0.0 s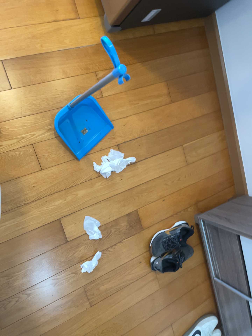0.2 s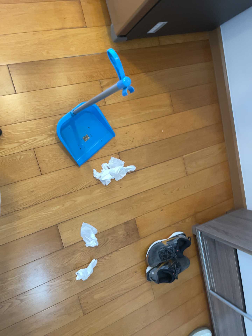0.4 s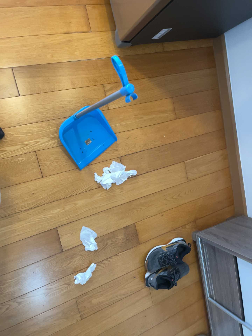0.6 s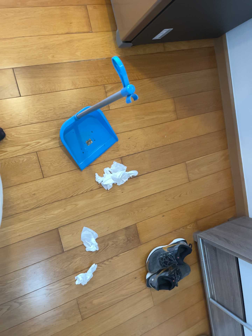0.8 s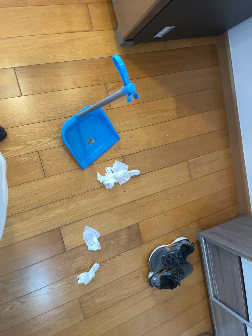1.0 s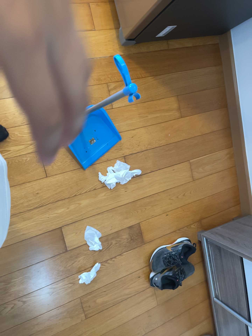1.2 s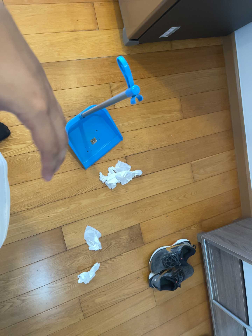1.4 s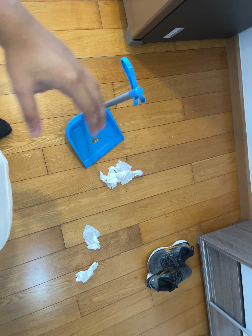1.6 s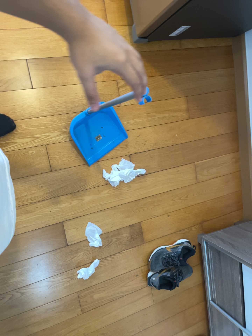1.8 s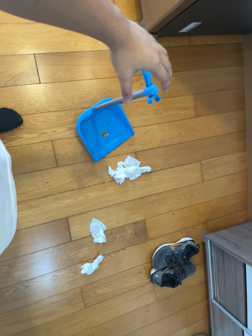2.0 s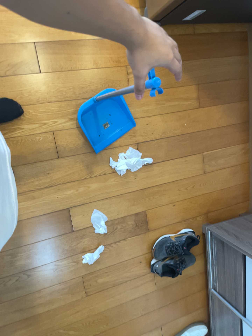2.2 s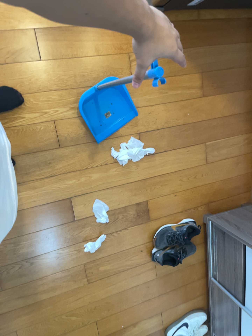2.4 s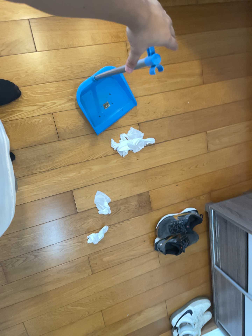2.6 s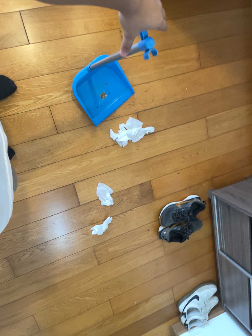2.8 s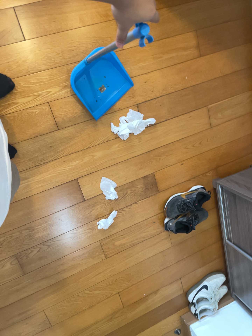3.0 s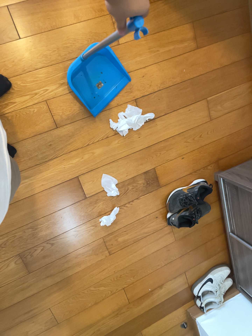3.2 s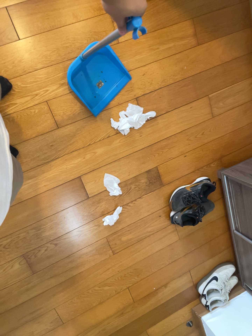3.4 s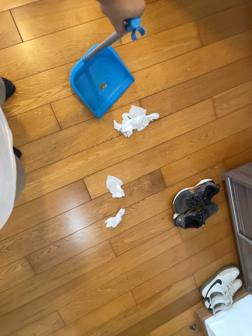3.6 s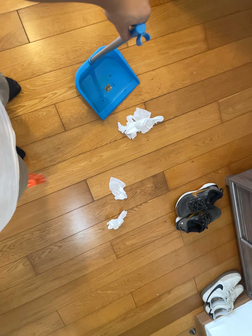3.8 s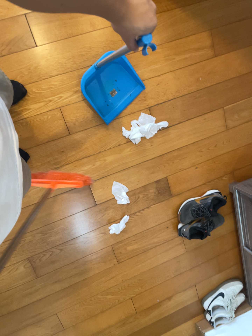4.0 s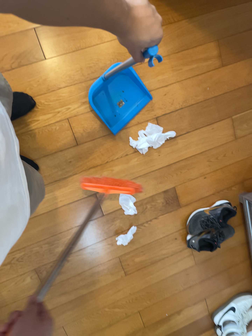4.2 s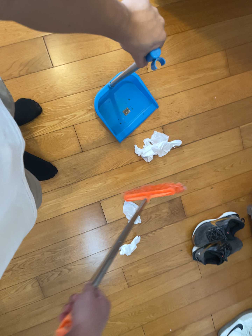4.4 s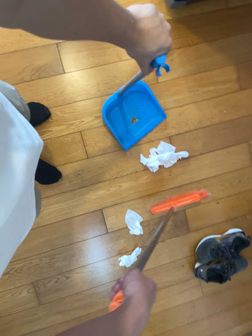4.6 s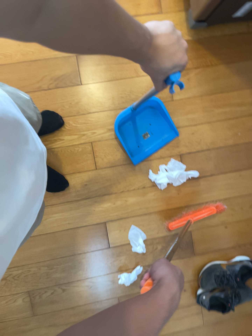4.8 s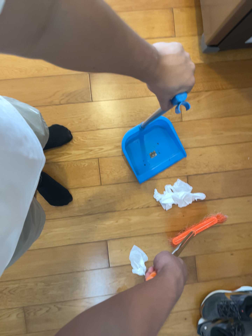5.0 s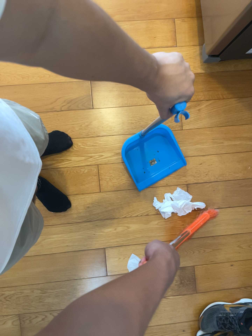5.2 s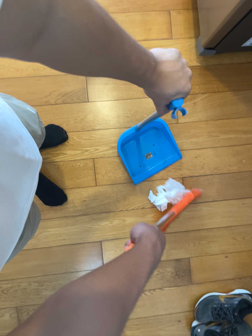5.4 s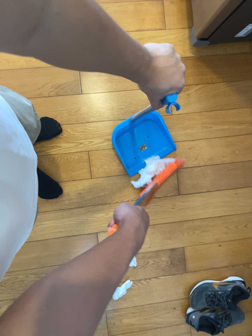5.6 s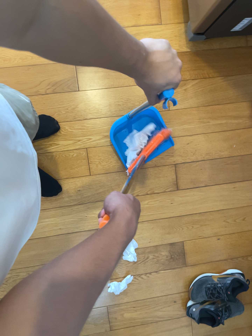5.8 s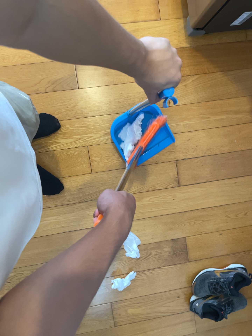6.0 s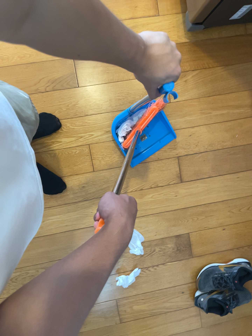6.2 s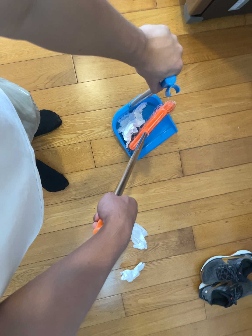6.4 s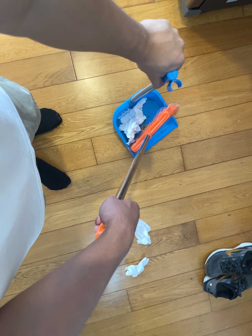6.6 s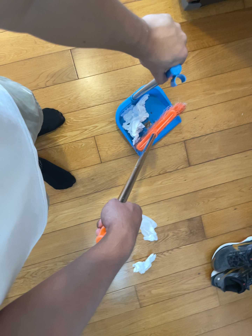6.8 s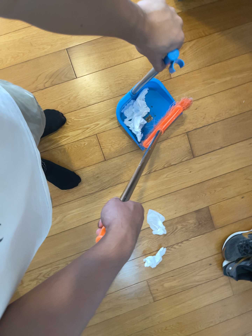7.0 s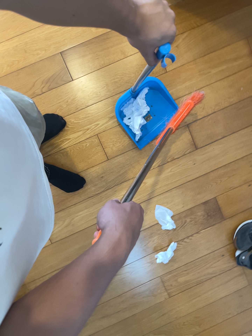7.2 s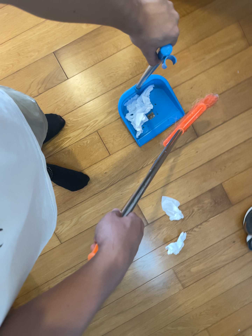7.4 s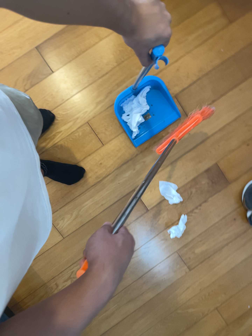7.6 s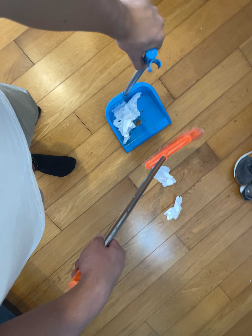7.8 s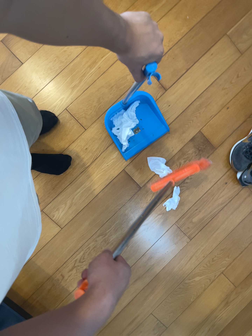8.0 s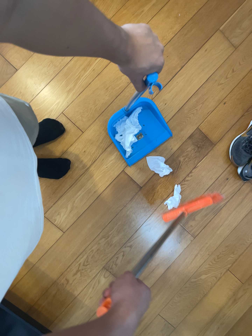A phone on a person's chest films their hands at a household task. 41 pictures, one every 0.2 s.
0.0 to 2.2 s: The camera travels toward the top of its view, about 8 cm. It rolls about its line of sight by about 10 degrees, and the scene rotates clockwise.
2.2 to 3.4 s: The camera rolls about its line of sight by about 10 degrees, and the scene rotates counterclockwise.
3.4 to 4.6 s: The camera pans to its left by about 10 degrees. It travels to its right and forward, about 9 cm. Its aim tips toward the top of its view by about 10 degrees, and the scene shifts downward. It rolls about its line of sight by about 10 degrees, and the scene rotates clockwise.
4.6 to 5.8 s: The camera shifts only a little, or ends up much as it began.
5.8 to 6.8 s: The camera rolls about its line of sight by about 10 degrees, and the scene rotates counterclockwise.
6.8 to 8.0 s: The camera travels toward the bottom of its view, about 20 cm, so close, fixed things drift upward. It rolls about its line of sight by about 30 degrees, and the scene rotates counterclockwise.
The film runs forward here.
